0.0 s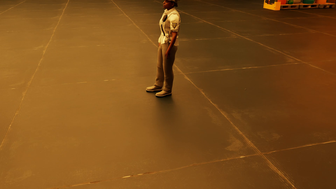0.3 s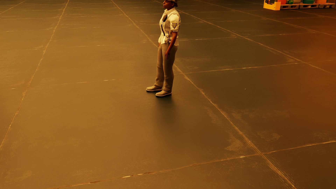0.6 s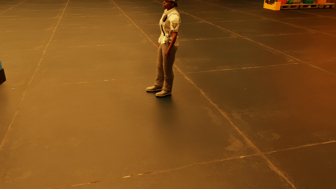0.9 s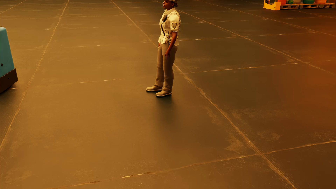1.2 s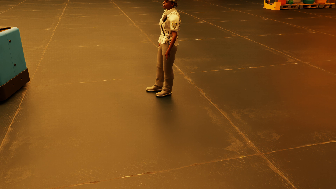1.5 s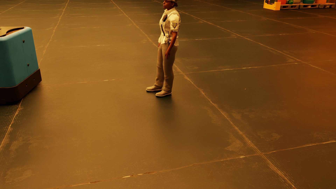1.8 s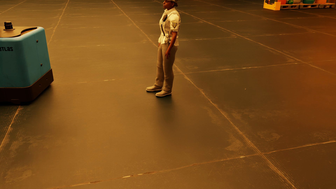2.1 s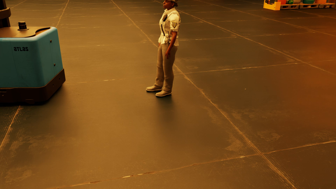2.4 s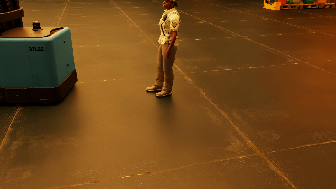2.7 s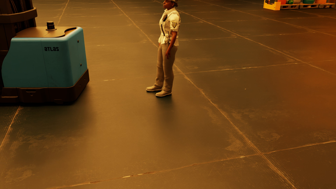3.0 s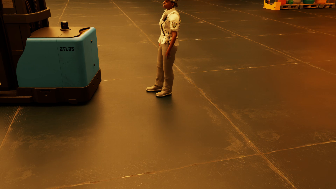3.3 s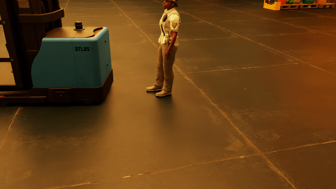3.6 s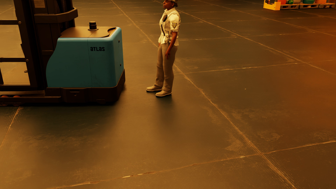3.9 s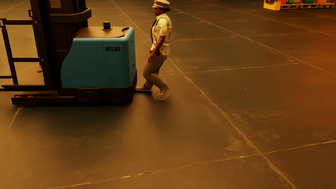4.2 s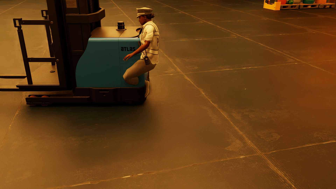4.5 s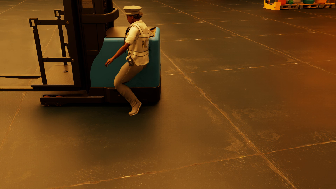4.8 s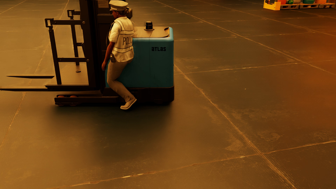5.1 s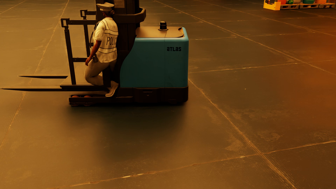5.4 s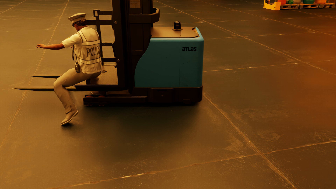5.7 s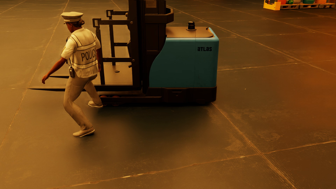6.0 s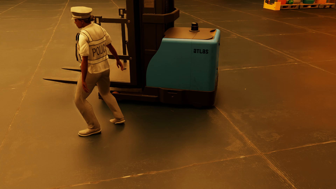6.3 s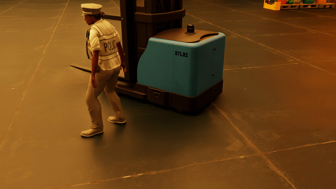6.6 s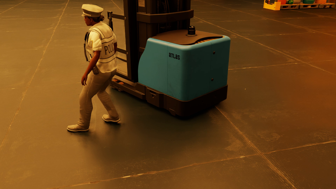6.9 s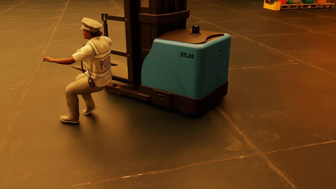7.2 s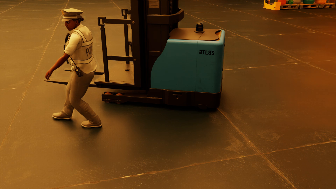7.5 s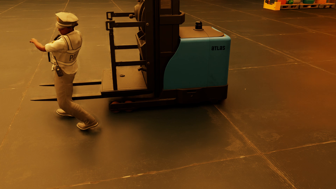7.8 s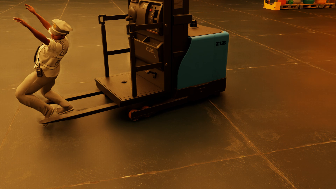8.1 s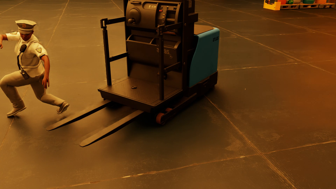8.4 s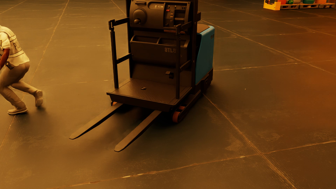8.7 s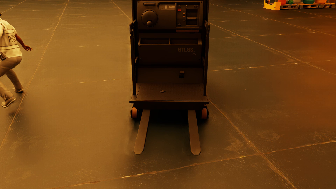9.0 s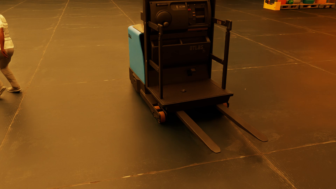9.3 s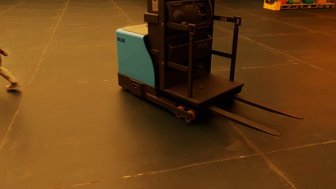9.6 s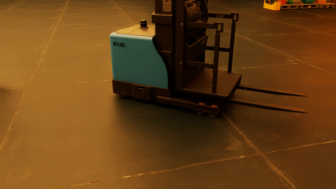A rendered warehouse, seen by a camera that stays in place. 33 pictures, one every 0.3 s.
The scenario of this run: Near miss between a forklift and a person.
